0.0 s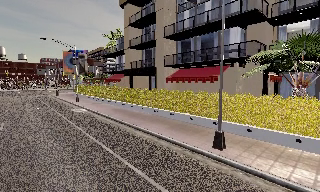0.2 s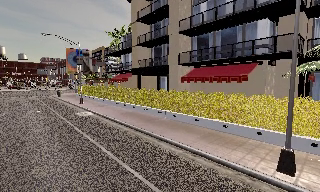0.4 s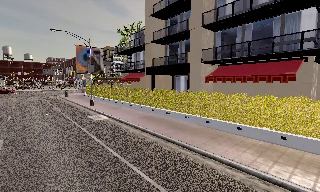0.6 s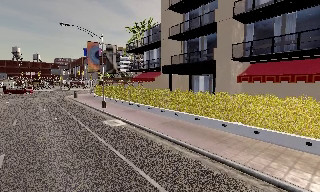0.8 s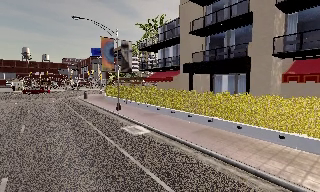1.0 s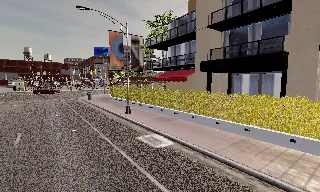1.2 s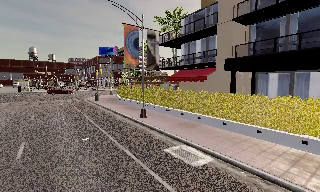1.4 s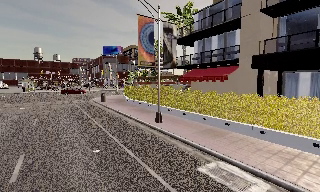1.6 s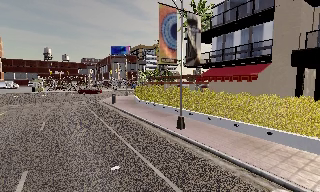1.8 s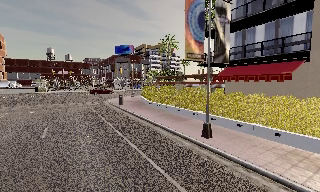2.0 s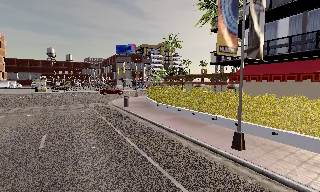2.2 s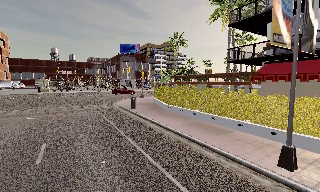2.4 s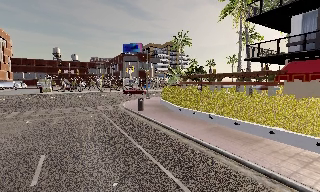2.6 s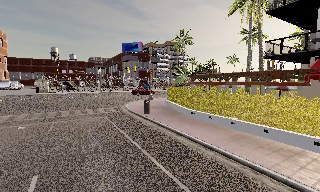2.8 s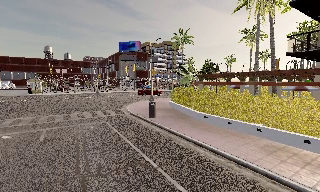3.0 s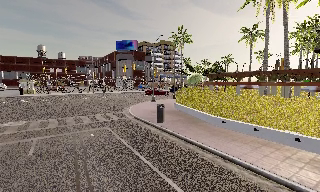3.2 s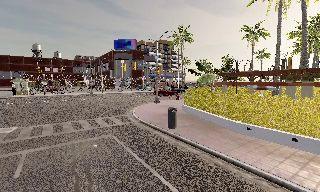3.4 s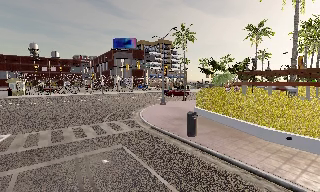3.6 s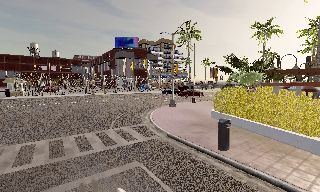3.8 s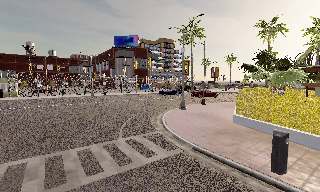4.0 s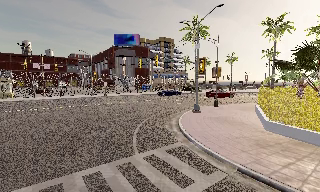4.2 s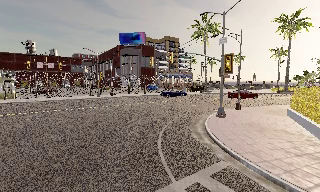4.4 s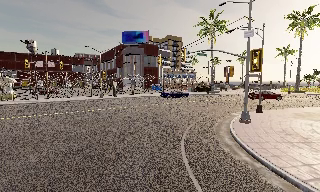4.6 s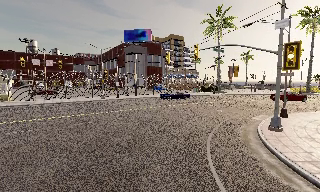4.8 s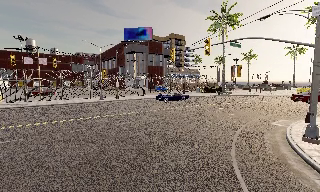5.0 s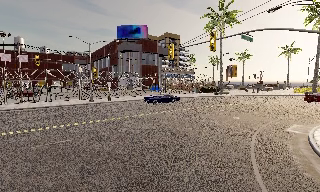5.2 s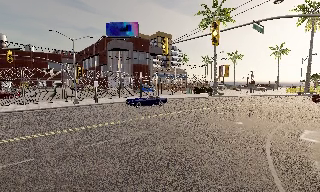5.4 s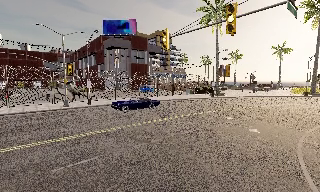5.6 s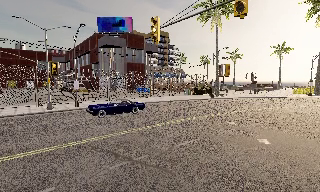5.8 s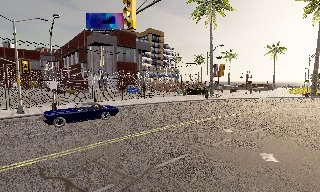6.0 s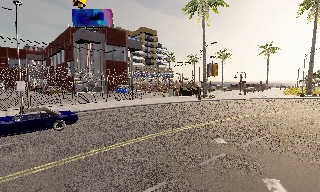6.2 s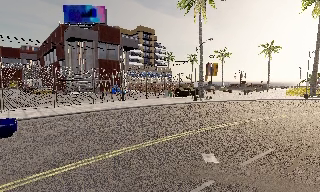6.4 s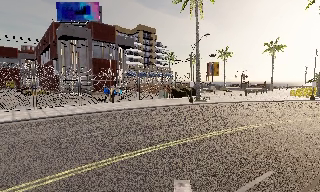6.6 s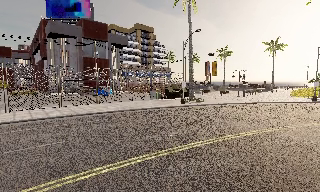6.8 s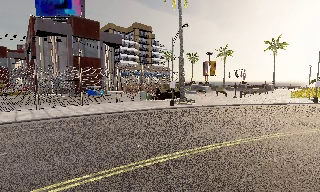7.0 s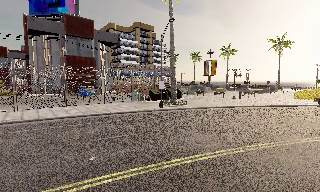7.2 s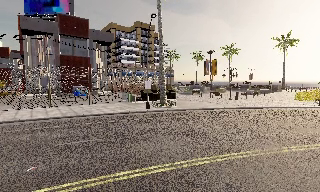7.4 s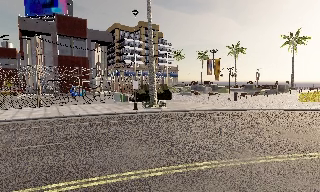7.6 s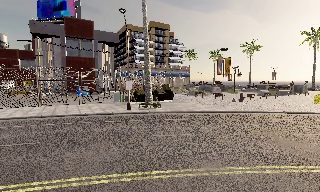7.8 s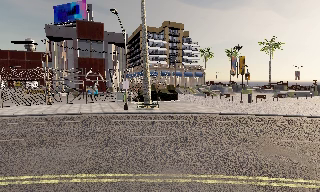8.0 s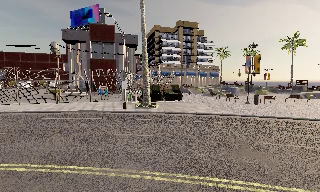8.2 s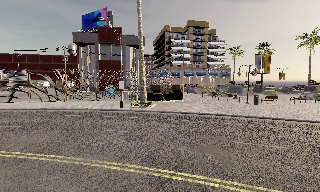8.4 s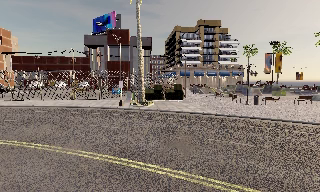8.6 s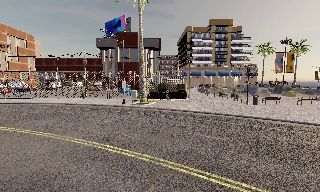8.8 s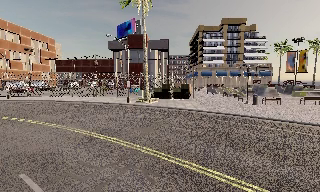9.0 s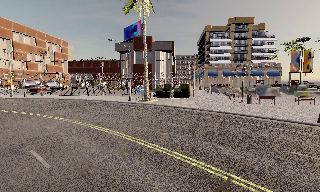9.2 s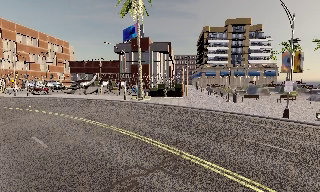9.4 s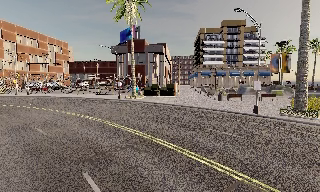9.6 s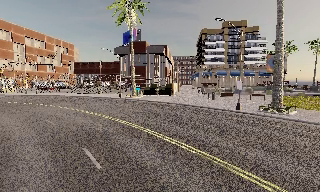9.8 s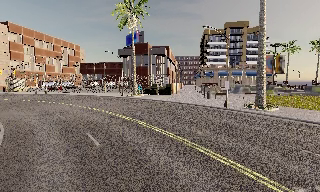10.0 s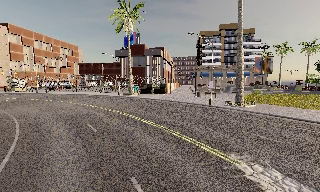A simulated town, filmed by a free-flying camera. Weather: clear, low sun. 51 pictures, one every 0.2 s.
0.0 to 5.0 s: The camera travels forward and to its left, about 45 m, so what stands in front looms larger.
5.0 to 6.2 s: The camera travels forward, about 11 m, so what stands in front looms larger.
6.2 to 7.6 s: The camera pans to its left, which is counterclockwise from overhead, by about 15 degrees. It travels to its right and forward, about 14 m, so close, fixed things drift to the left.
7.6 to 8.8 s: The camera pans to its left, which is counterclockwise from overhead, by about 35 degrees. It travels to its right, about 11 m.
8.8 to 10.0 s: The camera travels backward and to its right, about 12 m, so what stands in front gets smaller.
The film runs forward here.
